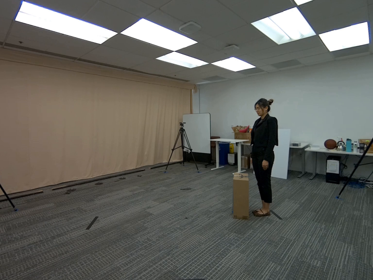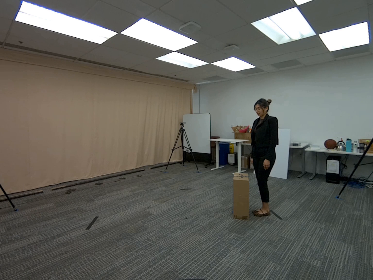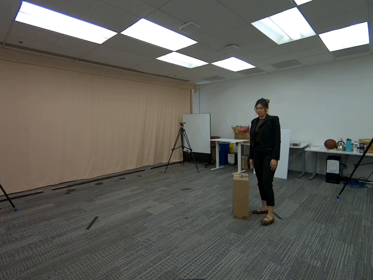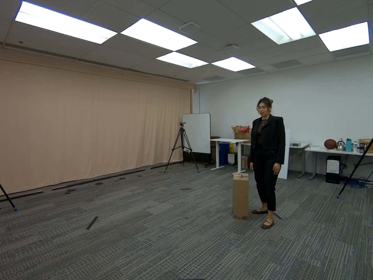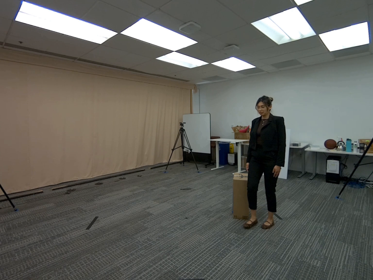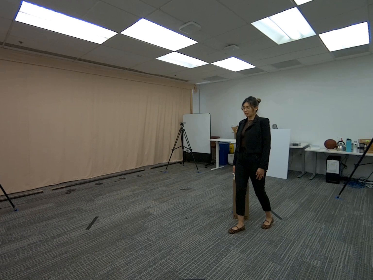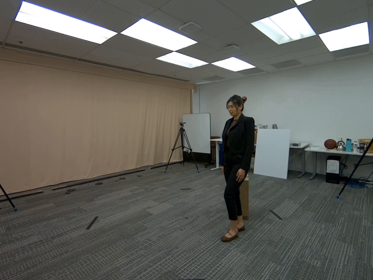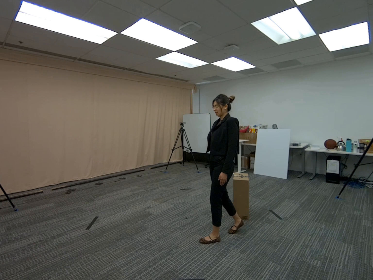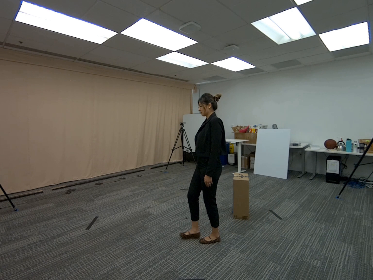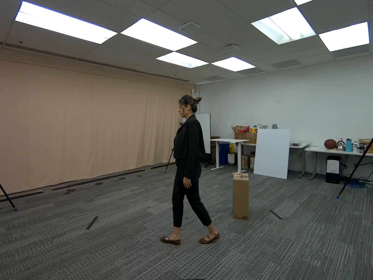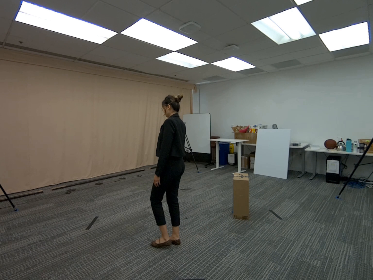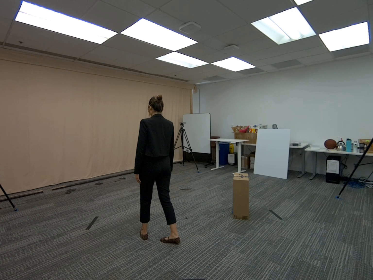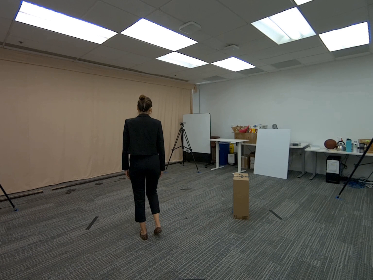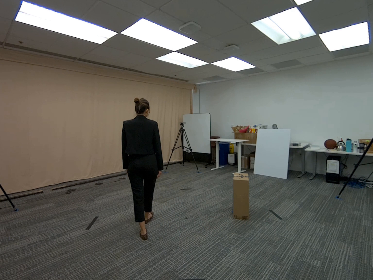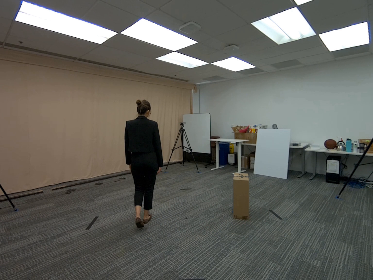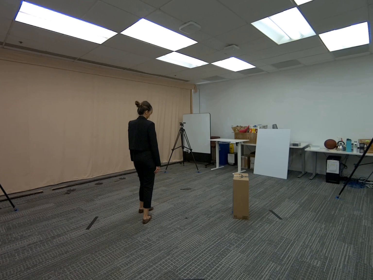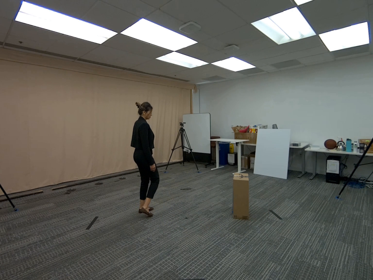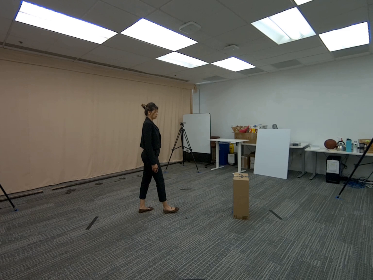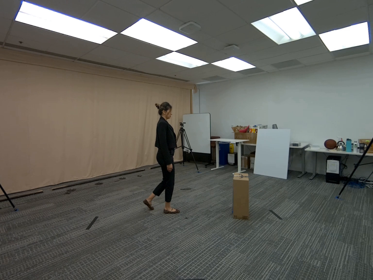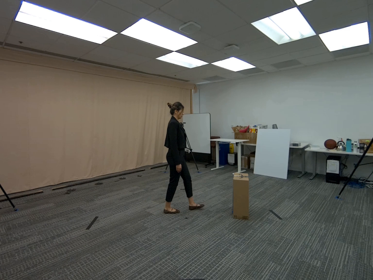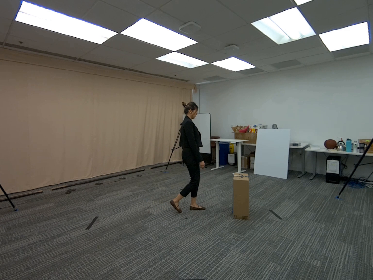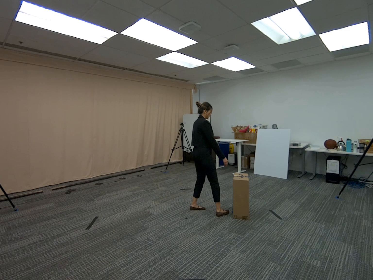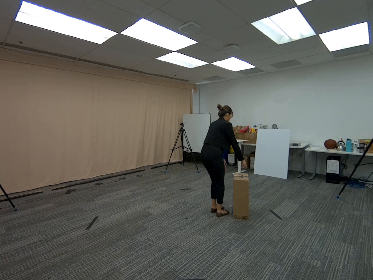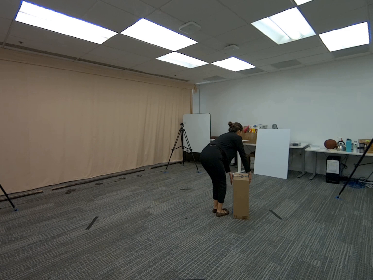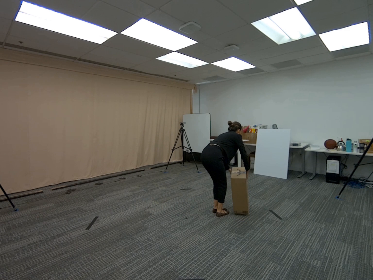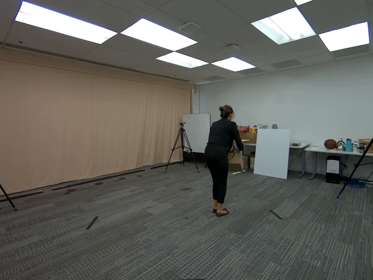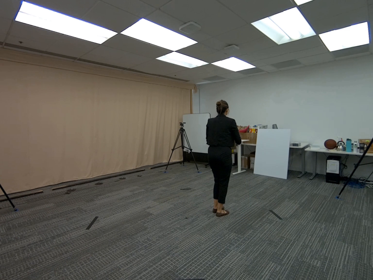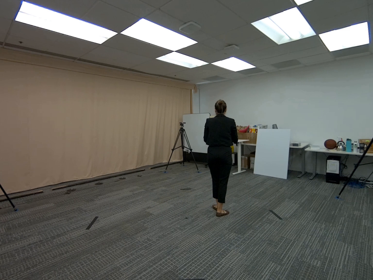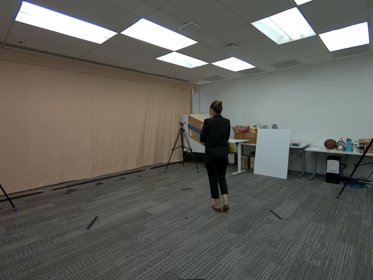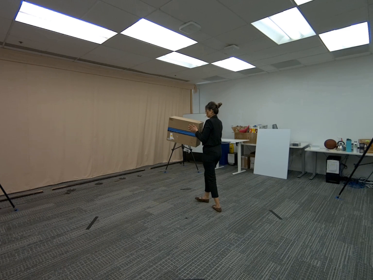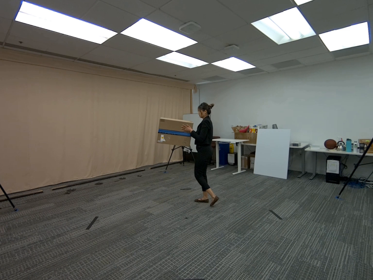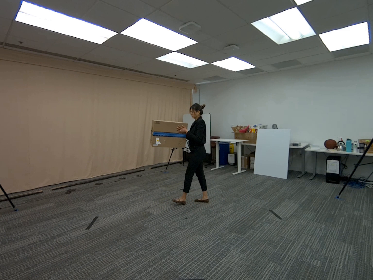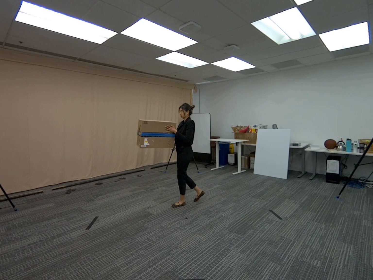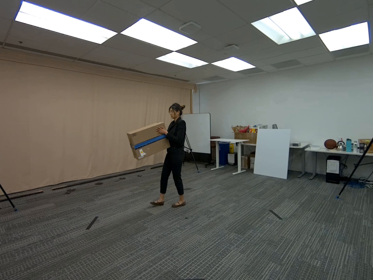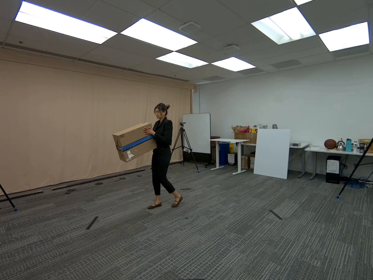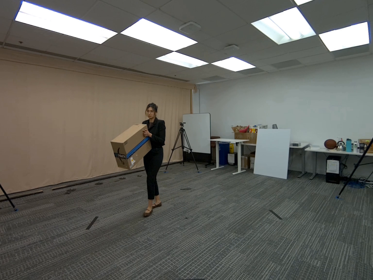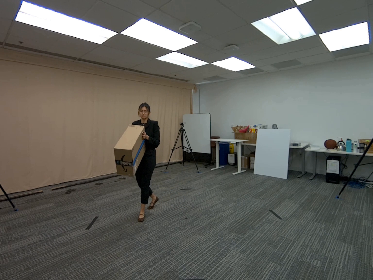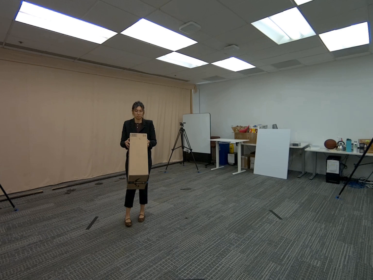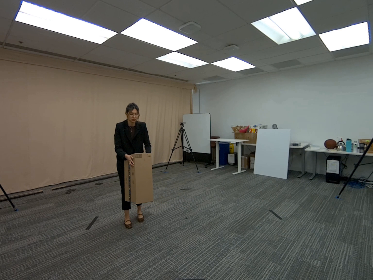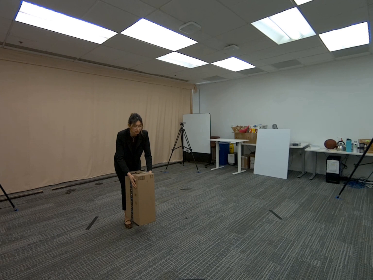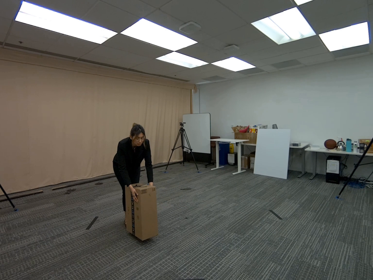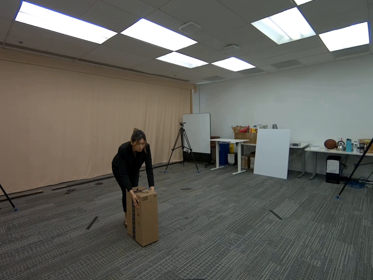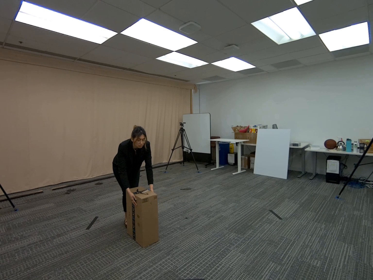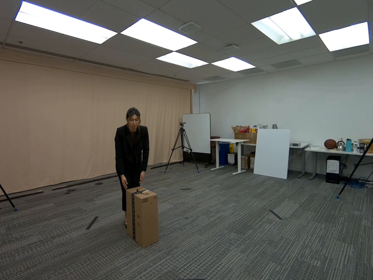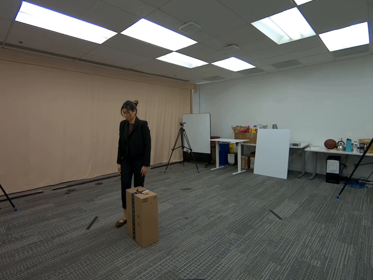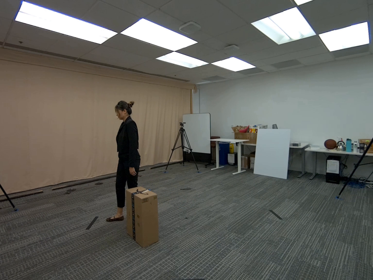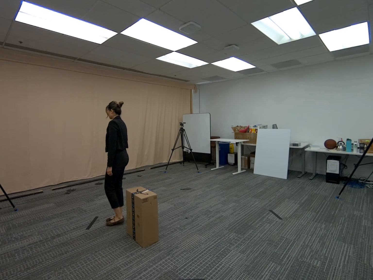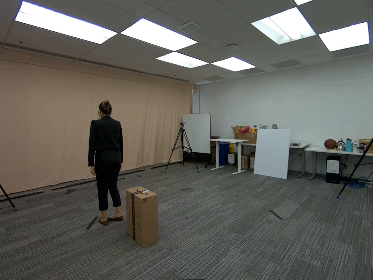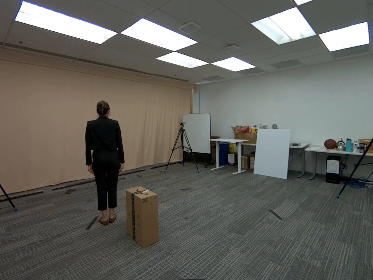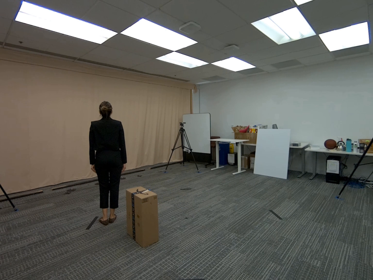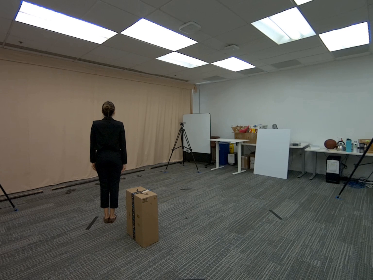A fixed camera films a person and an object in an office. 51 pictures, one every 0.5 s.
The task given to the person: Pick up the big brown cardboard box from the ground and place it back on the ground.
